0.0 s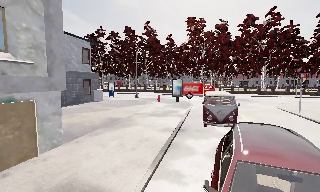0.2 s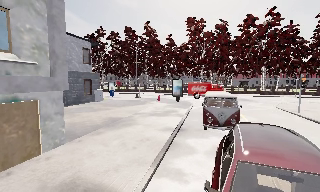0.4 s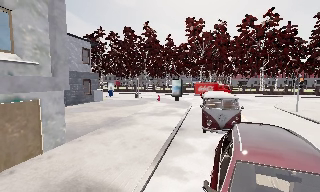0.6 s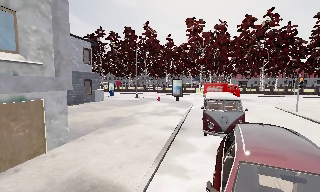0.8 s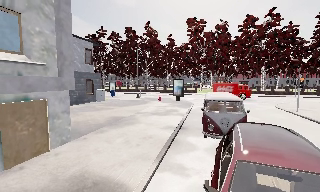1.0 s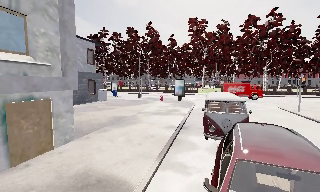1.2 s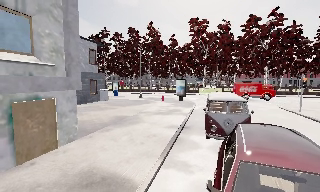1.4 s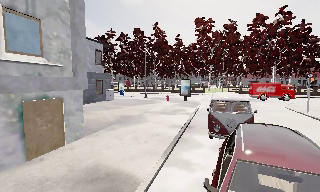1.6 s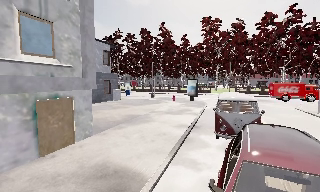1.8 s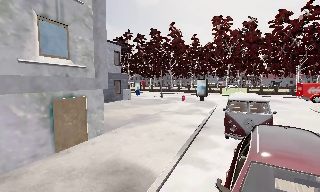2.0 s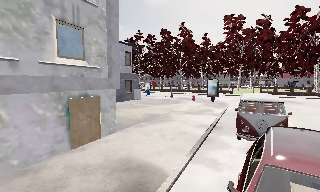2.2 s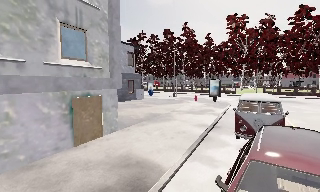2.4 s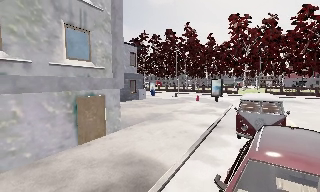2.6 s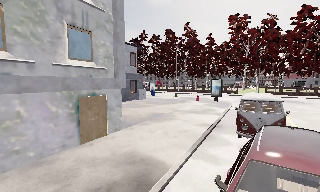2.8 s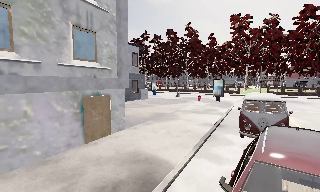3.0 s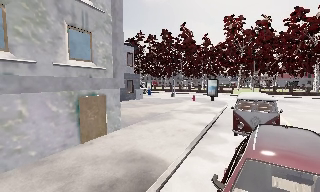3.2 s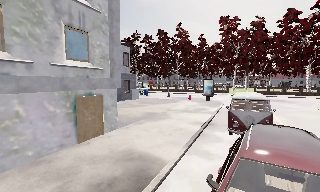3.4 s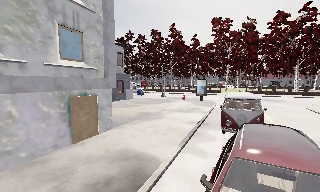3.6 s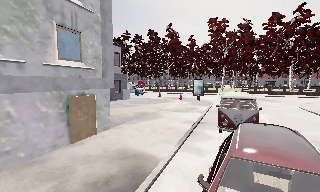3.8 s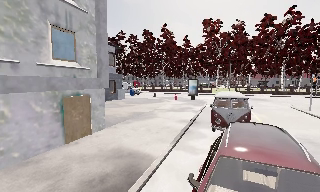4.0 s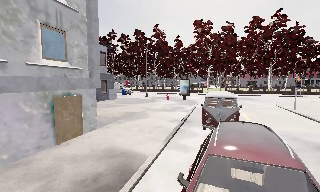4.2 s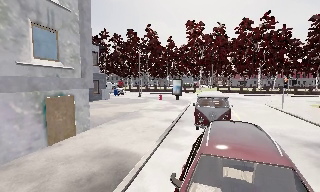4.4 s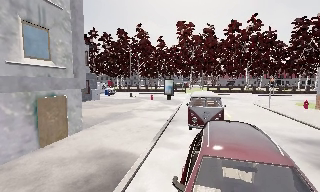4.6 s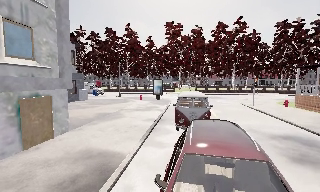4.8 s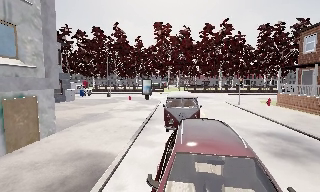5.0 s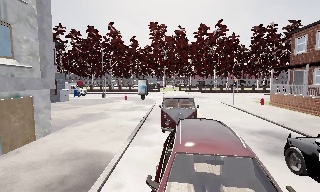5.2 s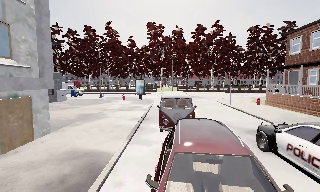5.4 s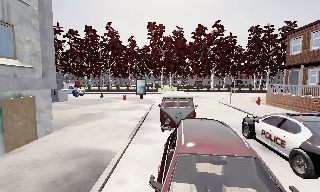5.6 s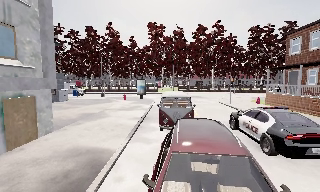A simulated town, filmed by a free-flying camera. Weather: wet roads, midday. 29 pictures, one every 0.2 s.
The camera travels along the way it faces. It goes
backward.
0.0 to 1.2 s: The camera travels backward, about 0.5 m, so what stands in front gets smaller.
1.2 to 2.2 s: The camera swings to its left by about 10 degrees, and the scene slides to the right. It travels backward, about 0.5 m, so what stands in front gets smaller.
2.2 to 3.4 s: The camera travels backward, about 0.5 m, so what stands in front gets smaller.
3.4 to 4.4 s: The camera swings to its right by about 10 degrees, and the scene slides to the left.
4.4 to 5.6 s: The camera travels backward, about 0.5 m, so what stands in front gets smaller.
The film runs forward here.
